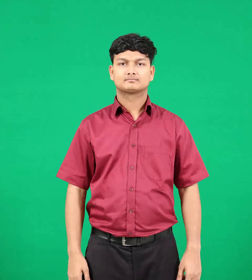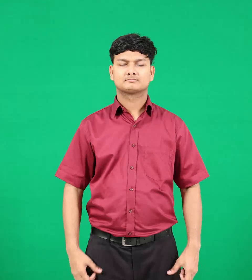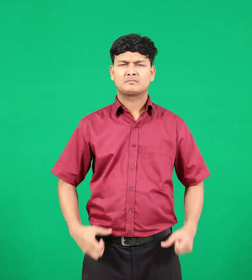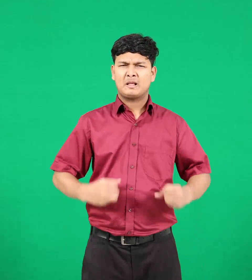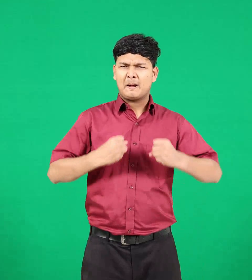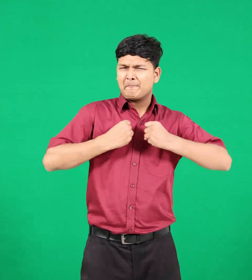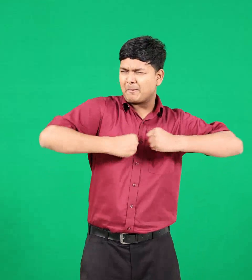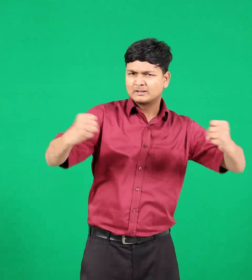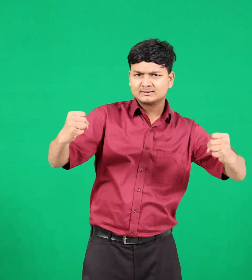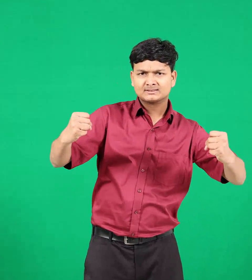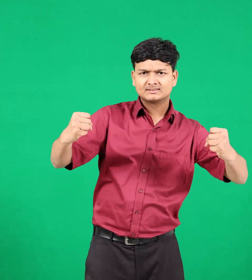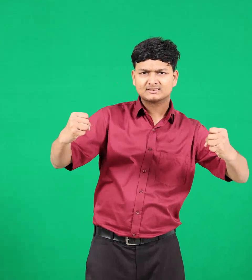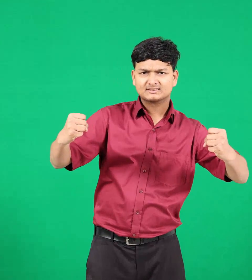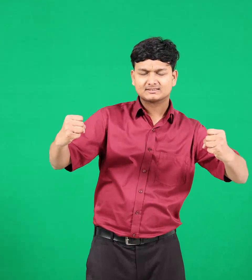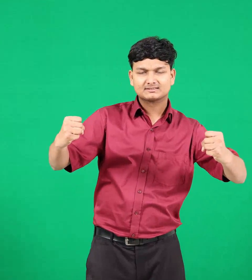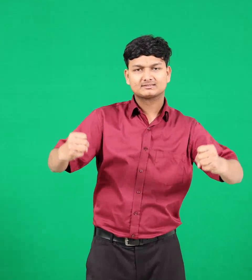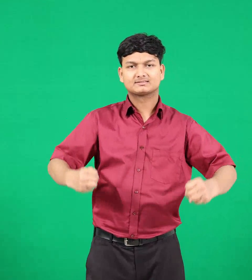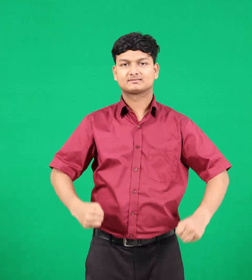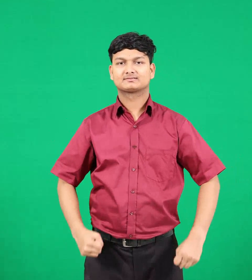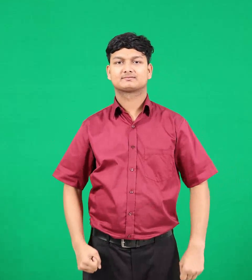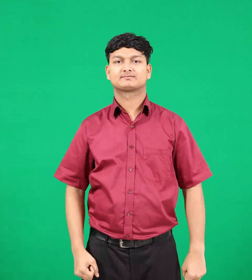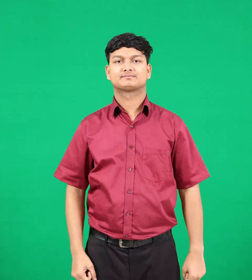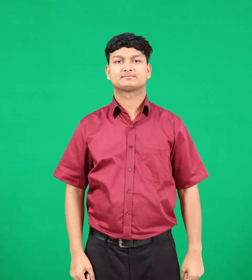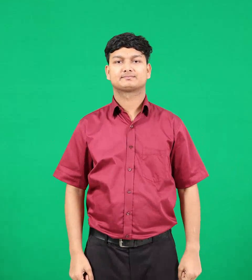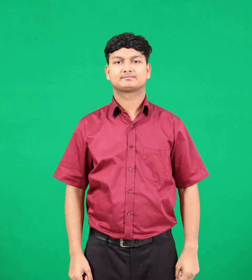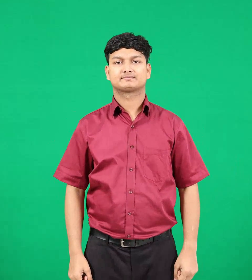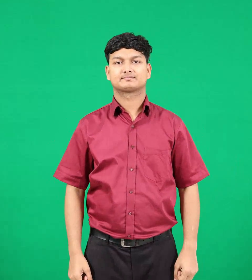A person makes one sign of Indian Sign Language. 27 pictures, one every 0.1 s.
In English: brave
